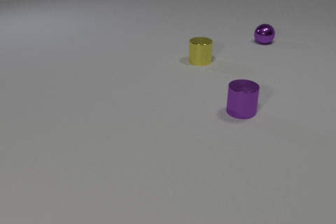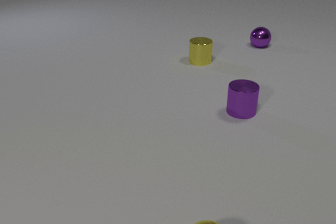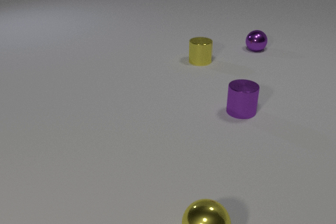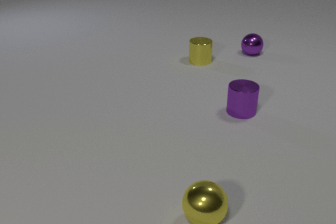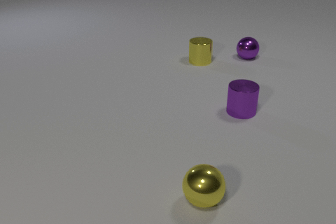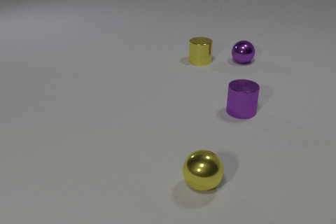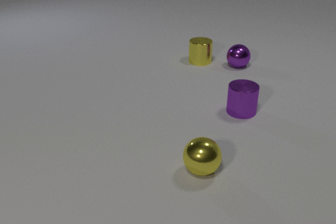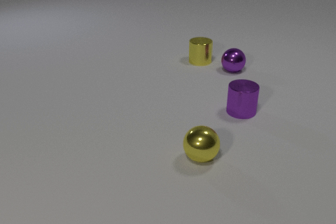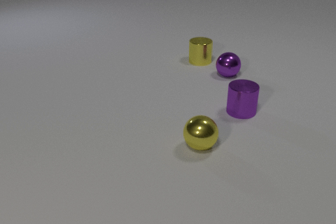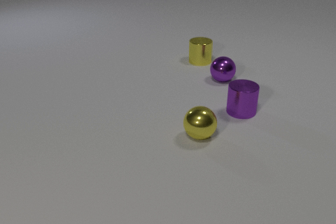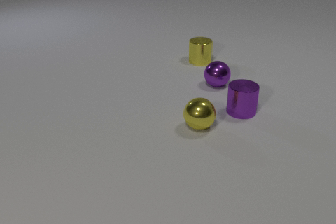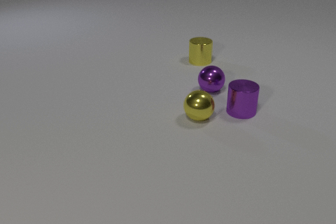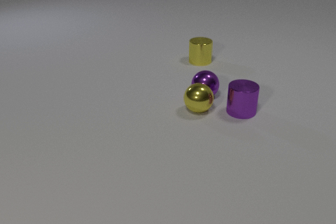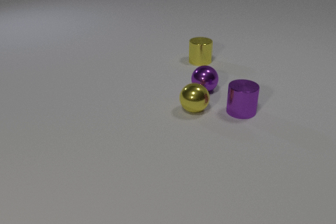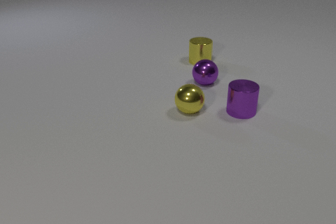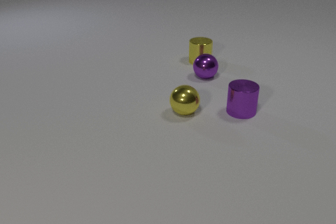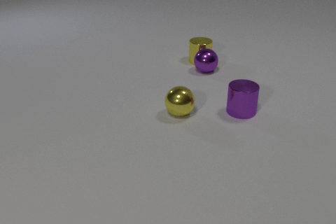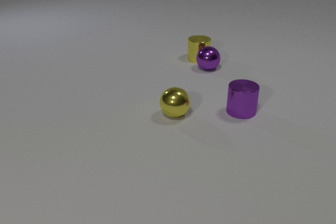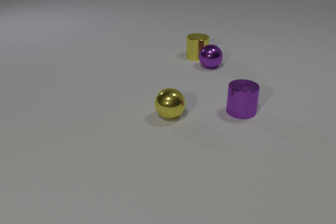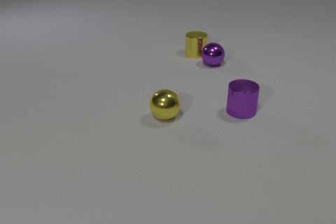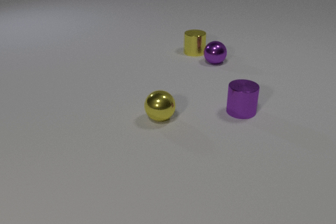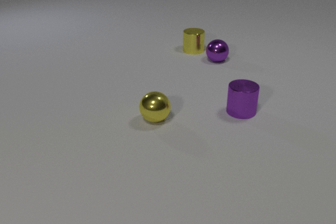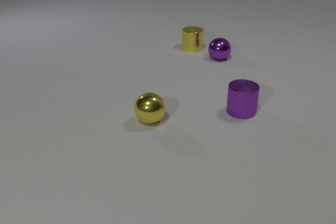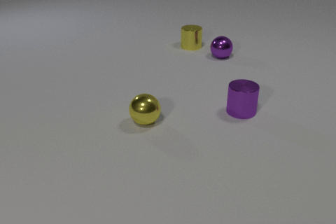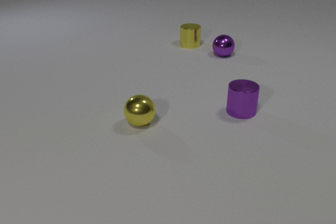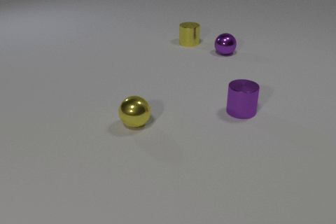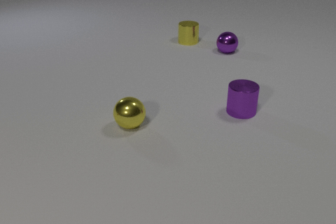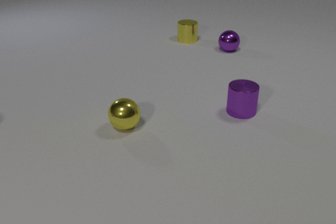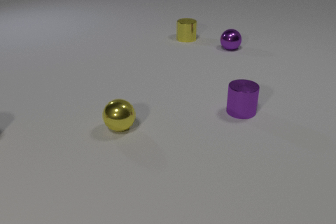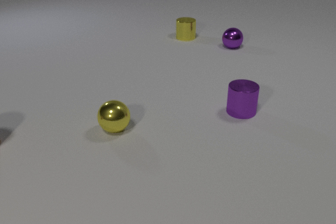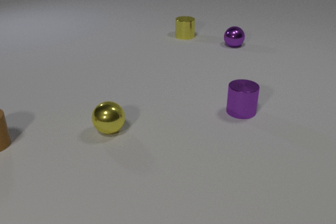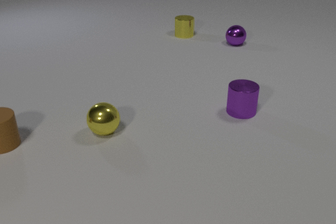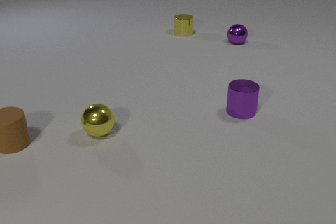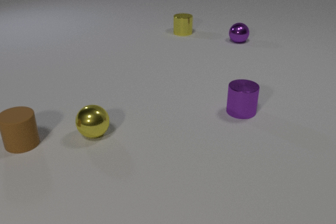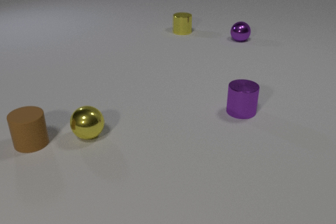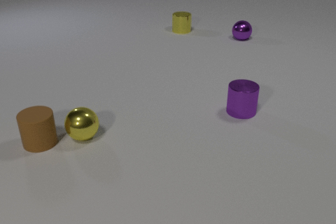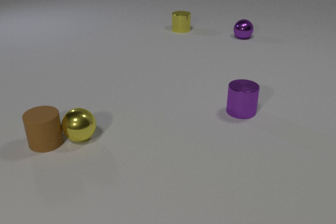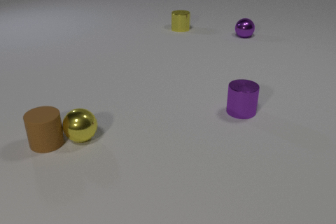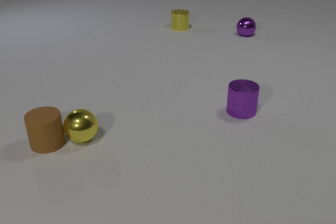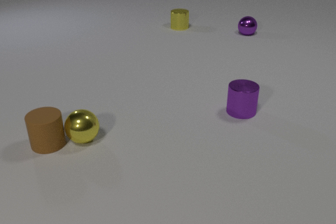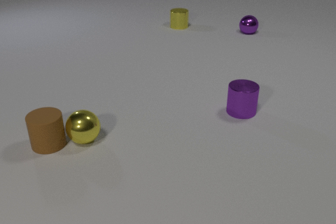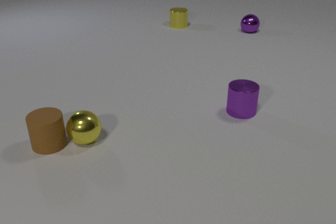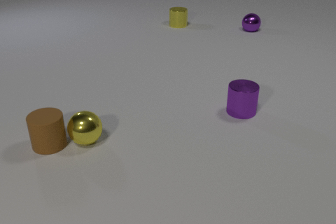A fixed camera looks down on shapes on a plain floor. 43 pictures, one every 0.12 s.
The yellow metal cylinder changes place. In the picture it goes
away from the camera.
0.00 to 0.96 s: The purple metal sphere rolls toward the camera. The yellow metal sphere comes in at the bottom edge, rolls away from the camera.
0.96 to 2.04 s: The purple metal sphere rolls to the left and away from the camera. The yellow metal sphere rolls away from the camera and to the left. The yellow metal cylinder slides away from the camera. The purple metal sphere and the yellow metal sphere collide. The purple metal sphere and the yellow metal cylinder collide.
2.04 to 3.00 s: The purple metal sphere rolls away from the camera. The yellow metal sphere rolls to the left and toward the camera. The yellow metal cylinder slides away from the camera.
3.00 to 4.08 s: The purple metal sphere rolls away from the camera. The yellow metal sphere rolls to the left. The yellow metal cylinder slides away from the camera. The brown rubber cylinder comes in at the left edge, slides to the right.
4.08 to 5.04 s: The purple metal sphere rolls away from the camera. The yellow metal sphere rolls toward the camera. The yellow metal cylinder slides away from the camera. The brown rubber cylinder slides to the right and toward the camera. The yellow metal sphere and the brown rubber cylinder collide.
What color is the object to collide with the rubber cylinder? yellow.
Are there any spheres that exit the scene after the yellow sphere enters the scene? no.
Are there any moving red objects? no.
